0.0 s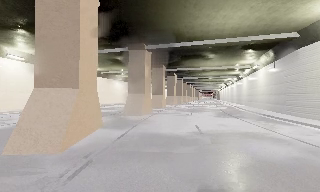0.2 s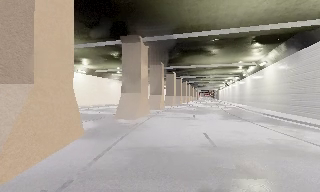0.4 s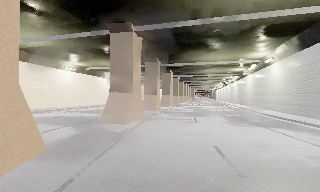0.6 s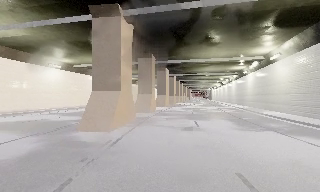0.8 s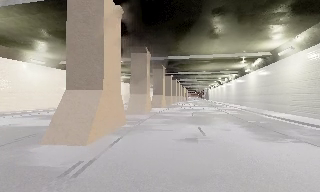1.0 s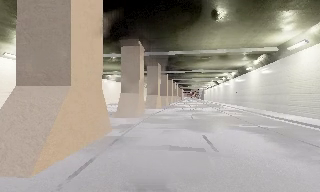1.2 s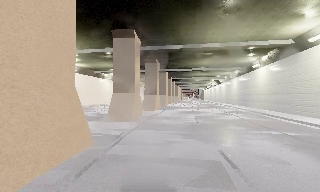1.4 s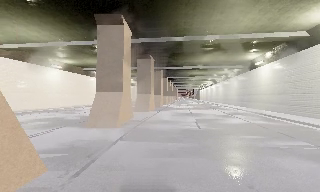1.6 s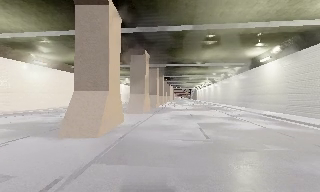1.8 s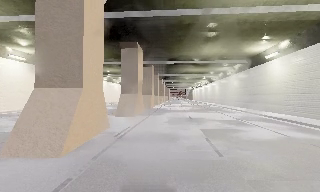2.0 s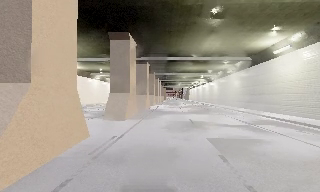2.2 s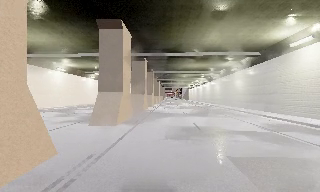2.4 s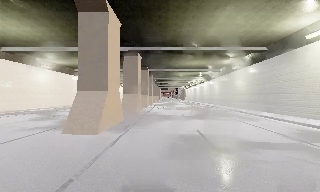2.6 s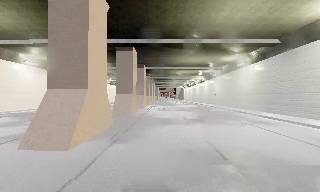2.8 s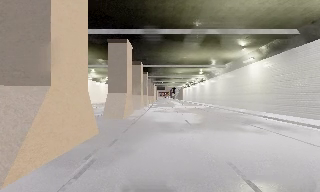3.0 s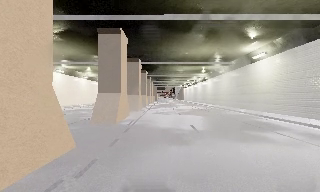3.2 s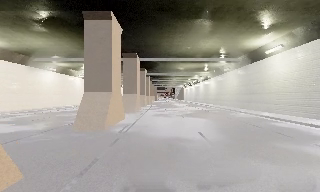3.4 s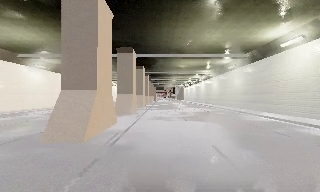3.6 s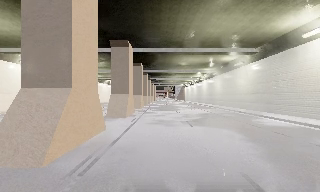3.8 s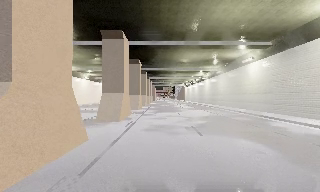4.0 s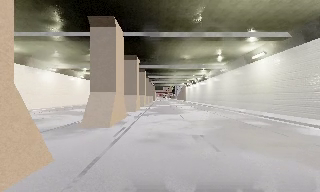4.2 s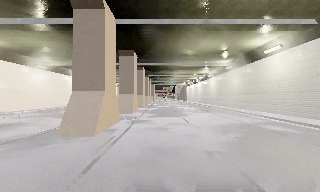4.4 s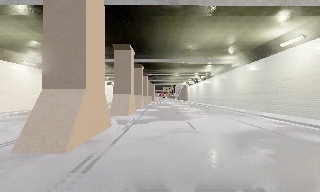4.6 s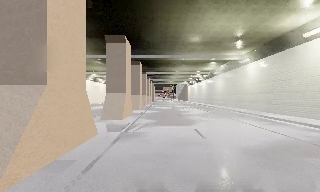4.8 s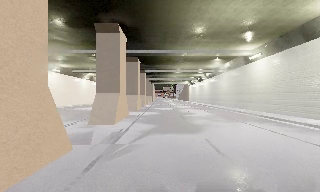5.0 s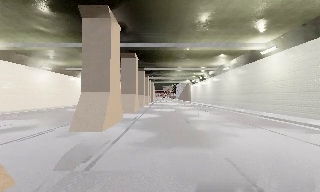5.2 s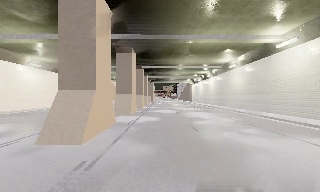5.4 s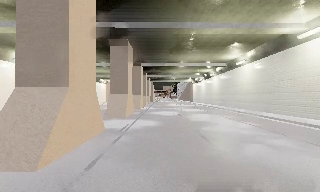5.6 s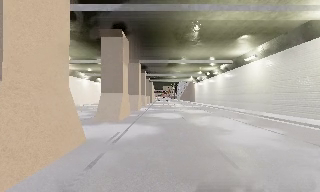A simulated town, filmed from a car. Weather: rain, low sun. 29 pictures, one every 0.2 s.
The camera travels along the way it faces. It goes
forward.
0.0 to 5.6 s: The scene slides to the left, as the camera pans about 15 degrees to its right. It travels forward, about 55 m, so what stands in front looms larger.
The film runs forward here.
